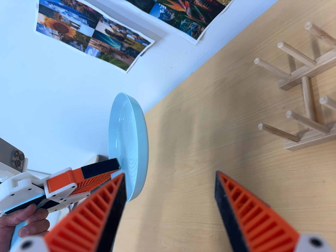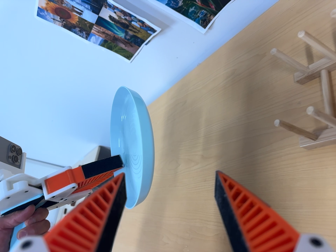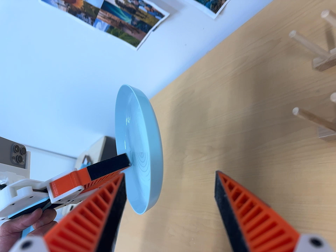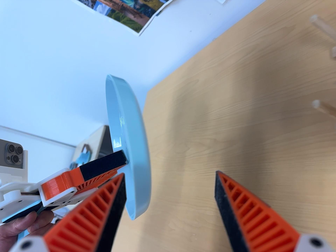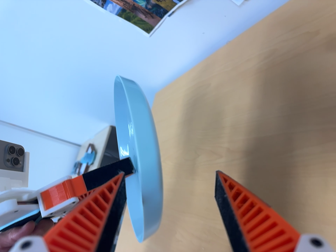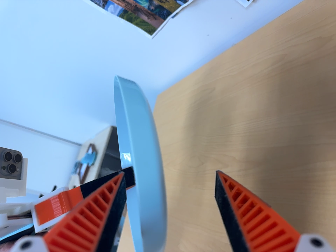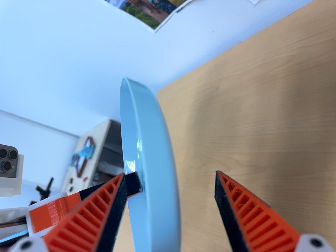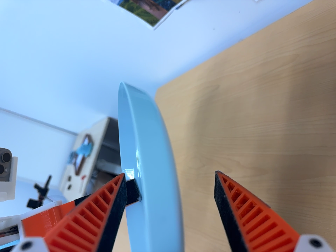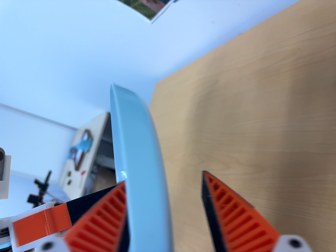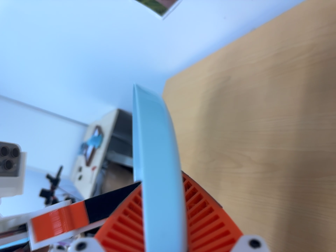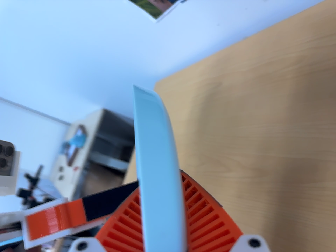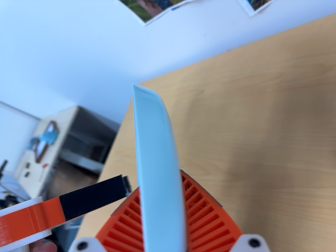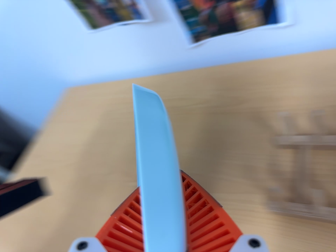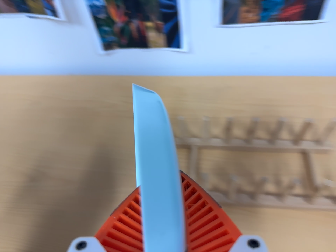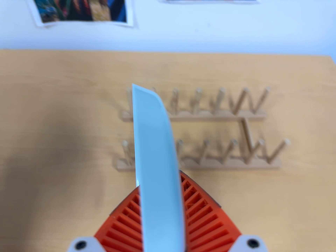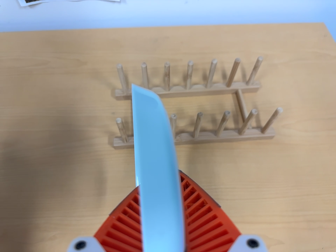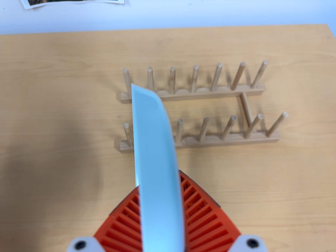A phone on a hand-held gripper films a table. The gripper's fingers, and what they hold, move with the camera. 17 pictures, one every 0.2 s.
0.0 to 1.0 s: The camera travels forward, about 12 cm, so what stands in front looms larger.
1.0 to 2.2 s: The camera travels to its left, about 5 cm. It rolls about its line of sight by about 10 degrees, and the scene rotates clockwise.
2.2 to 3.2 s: The camera pans to its right by about 55 degrees. It travels backward, to its left and toward the bottom of its view, about 14 cm.
The film runs forward here.
